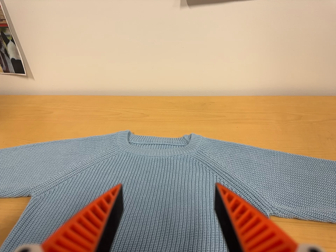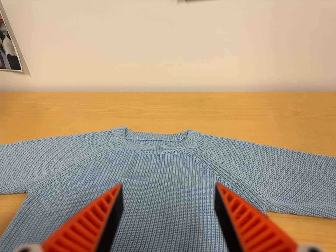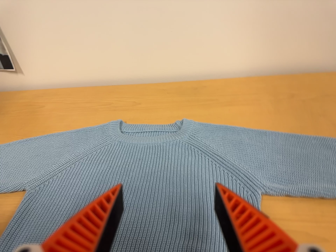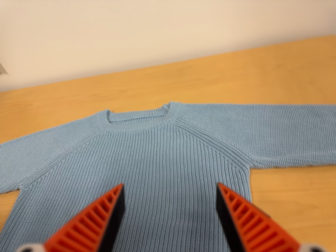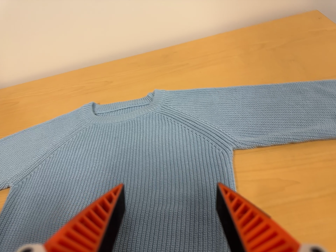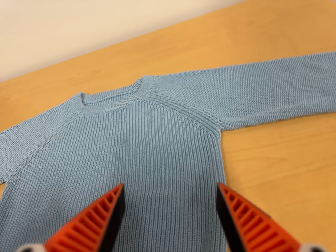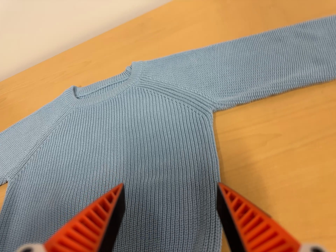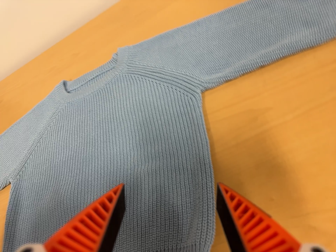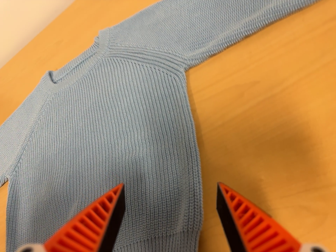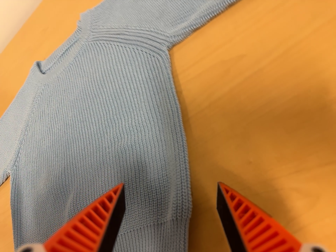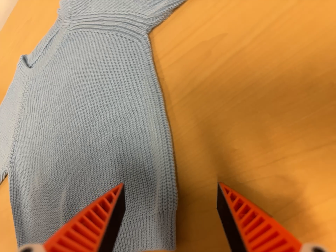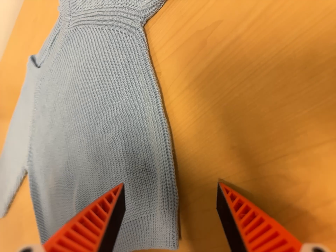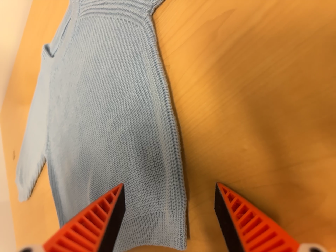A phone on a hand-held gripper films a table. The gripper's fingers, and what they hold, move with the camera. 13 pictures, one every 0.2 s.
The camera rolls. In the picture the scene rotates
counterclockwise.
The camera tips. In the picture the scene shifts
upward.
0.0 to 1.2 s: The camera travels to its right, about 12 cm, so close, fixed things drift to the left. Its aim tips toward the bottom of its view by about 15 degrees, and the scene shifts upward. It rolls about its line of sight by about 25 degrees, and the scene rotates counterclockwise.
1.2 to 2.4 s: The camera pans to its left by about 20 degrees. It travels to its right, forward and toward the top of its view, about 18 cm. Its aim tips toward the bottom of its view by about 25 degrees, and the scene shifts upward. It rolls about its line of sight by about 20 degrees, and the scene rotates counterclockwise.
The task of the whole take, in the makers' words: fold up.
The film runs forward here.
